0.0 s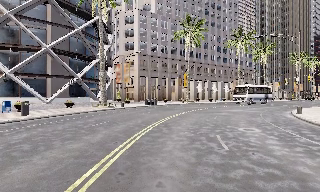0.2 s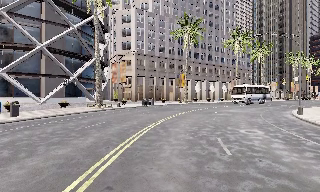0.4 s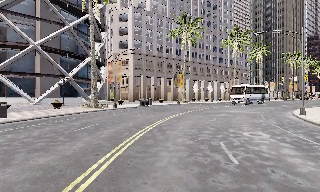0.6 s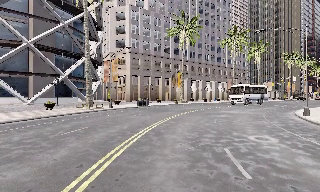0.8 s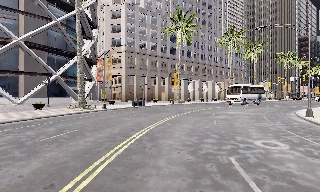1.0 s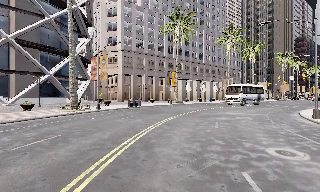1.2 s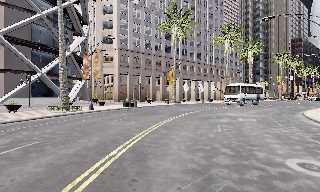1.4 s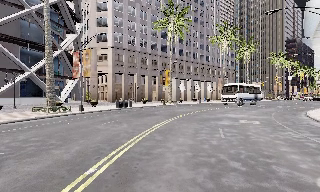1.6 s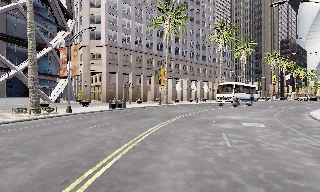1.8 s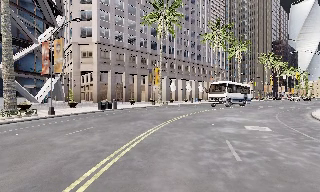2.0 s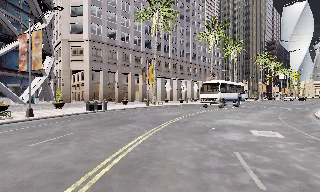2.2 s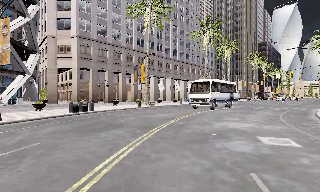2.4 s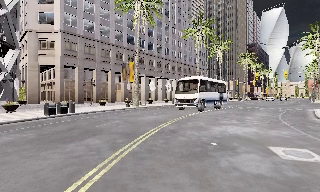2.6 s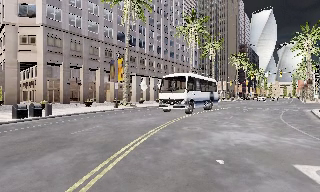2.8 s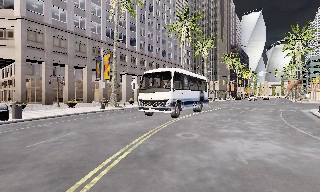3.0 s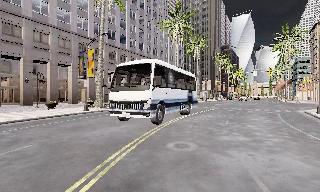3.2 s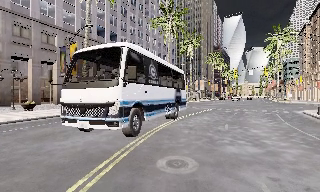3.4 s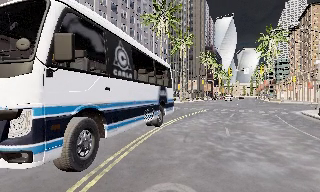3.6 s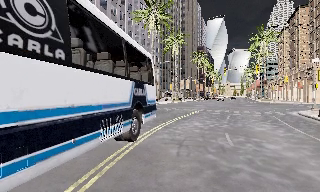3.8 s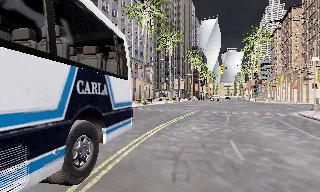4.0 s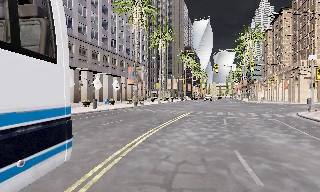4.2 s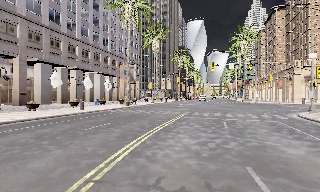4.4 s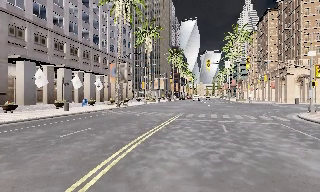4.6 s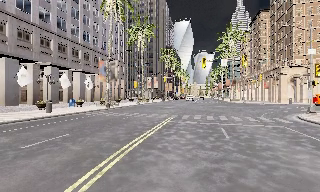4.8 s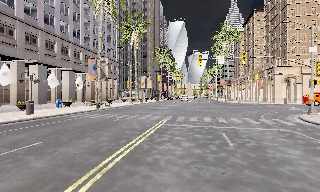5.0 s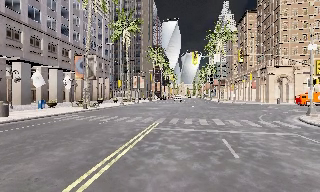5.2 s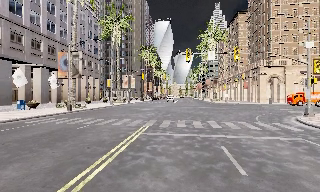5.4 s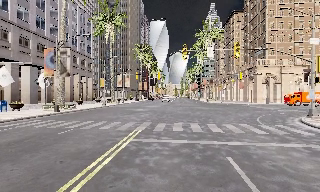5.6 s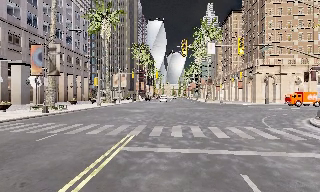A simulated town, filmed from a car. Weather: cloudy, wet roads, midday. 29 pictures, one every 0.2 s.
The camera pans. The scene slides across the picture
to the left.
The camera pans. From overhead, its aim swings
clockwise.
0.0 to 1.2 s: The camera travels forward, about 5 m, so what stands in front looms larger. It gains speed.
1.2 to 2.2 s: The camera travels forward, about 7 m, so what stands in front looms larger.
2.2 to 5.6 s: The camera swings to its right by about 40 degrees, and the scene slides to the left. It travels forward, about 25 m.
The film runs forward here.
